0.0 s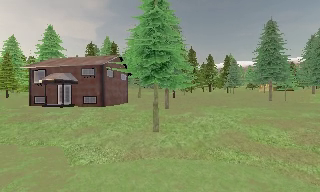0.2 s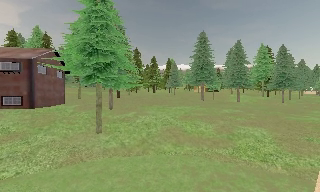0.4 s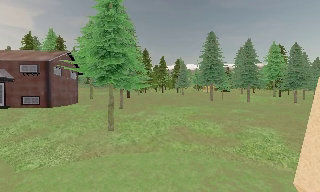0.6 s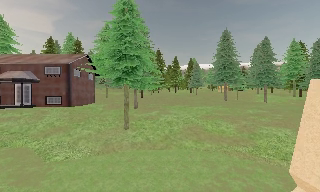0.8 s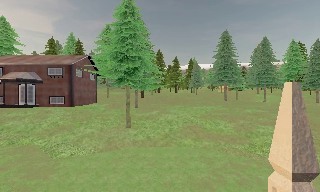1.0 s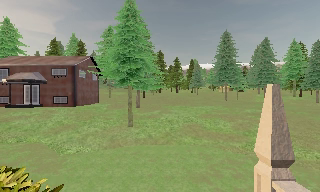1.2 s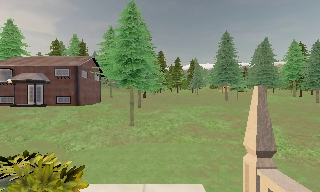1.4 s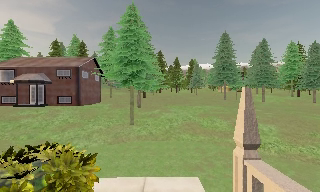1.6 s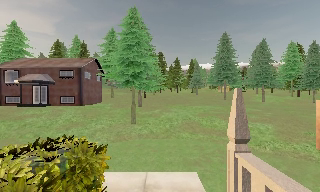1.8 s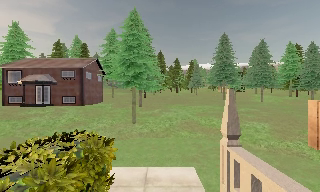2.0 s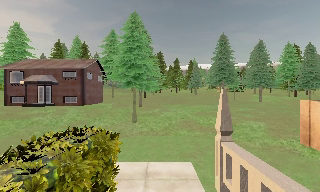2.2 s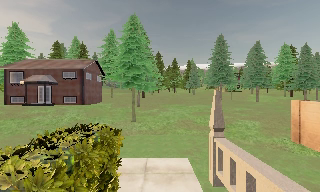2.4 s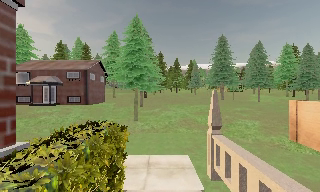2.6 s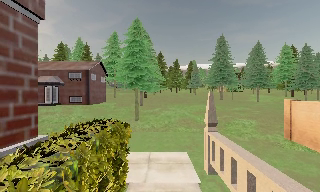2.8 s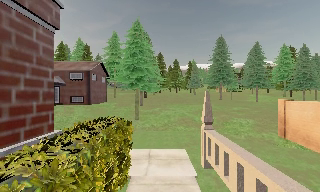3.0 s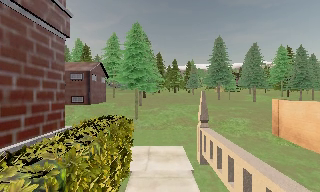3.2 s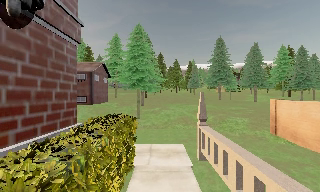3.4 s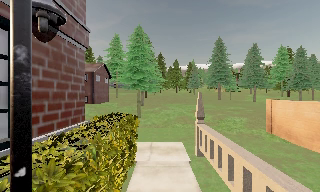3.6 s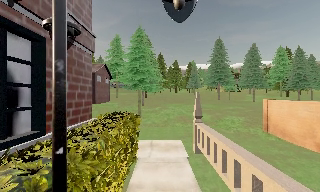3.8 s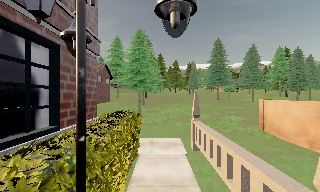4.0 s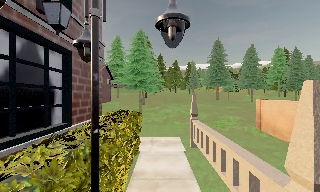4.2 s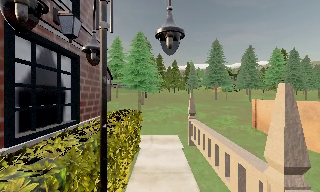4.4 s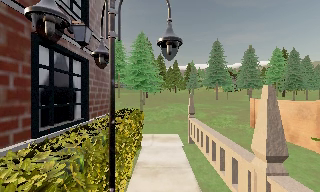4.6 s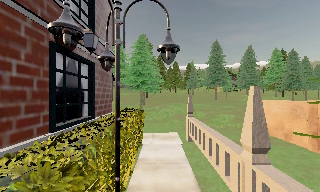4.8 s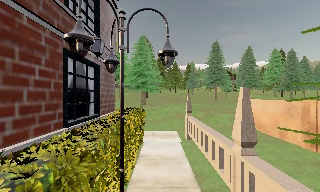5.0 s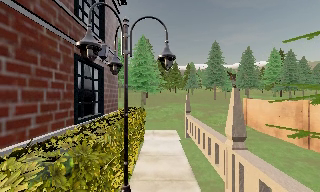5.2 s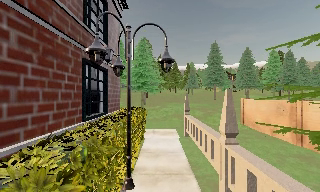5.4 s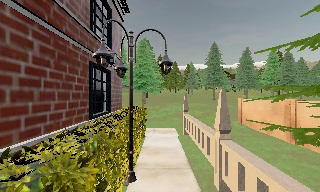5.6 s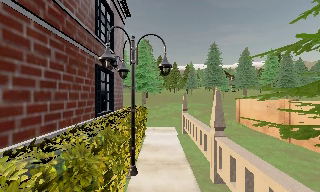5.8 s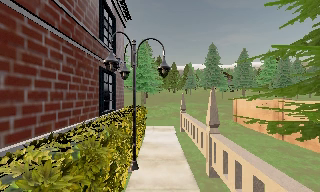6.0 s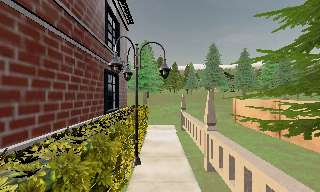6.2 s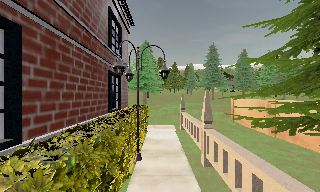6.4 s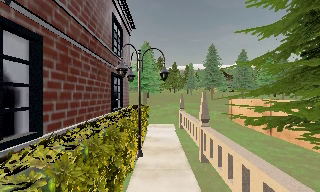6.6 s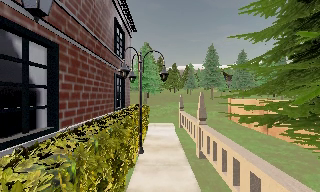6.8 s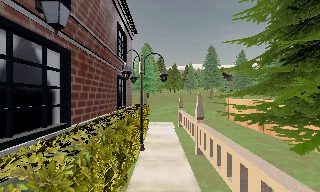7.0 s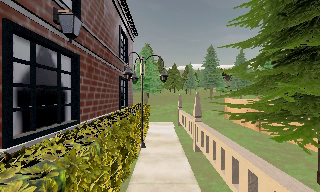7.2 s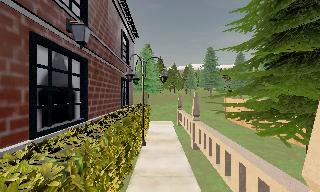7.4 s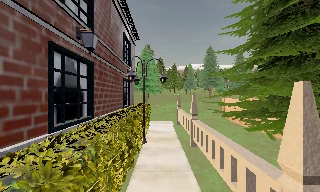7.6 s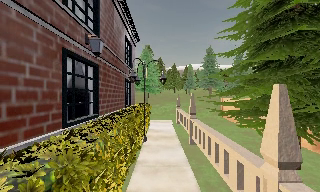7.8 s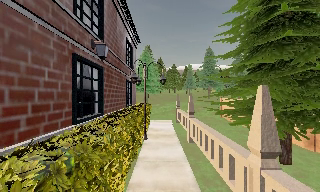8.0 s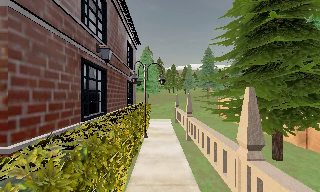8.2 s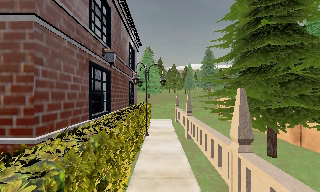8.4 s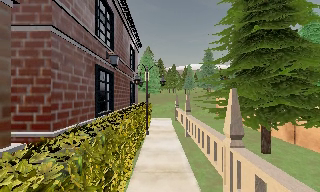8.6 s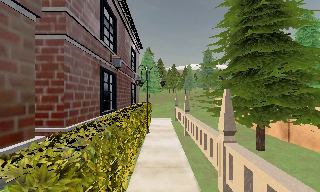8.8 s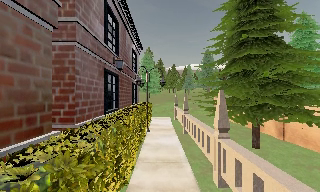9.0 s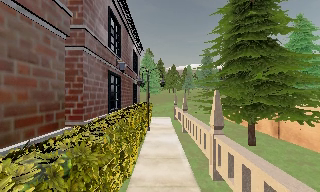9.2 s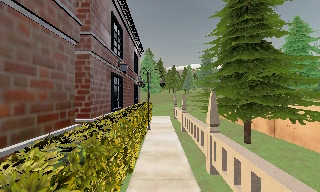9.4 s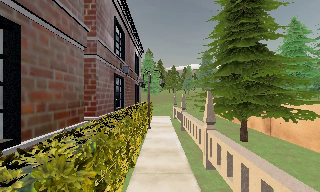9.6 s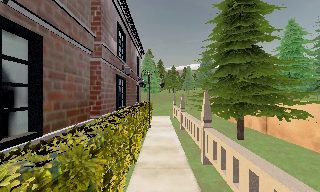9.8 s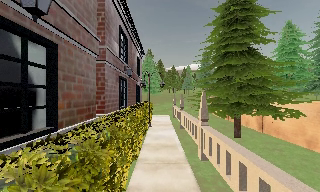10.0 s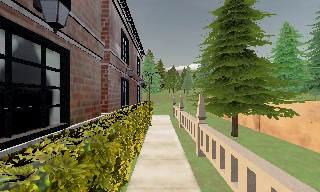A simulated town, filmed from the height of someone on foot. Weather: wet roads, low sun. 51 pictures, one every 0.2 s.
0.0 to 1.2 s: The camera swings to its right by about 10 degrees, and the scene slides to the left. It travels backward, about 2 m, so what stands in front gets smaller.
1.2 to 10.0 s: The camera travels backward, about 17 m, so what stands in front gets smaller.
The film runs backward here.
